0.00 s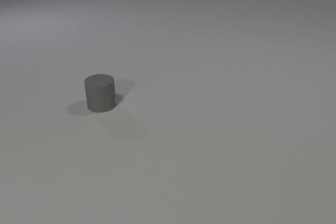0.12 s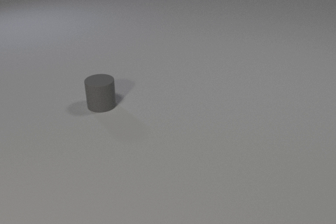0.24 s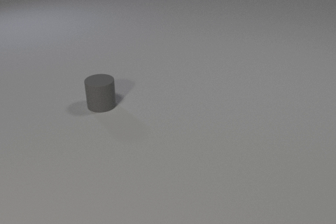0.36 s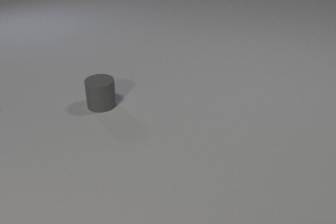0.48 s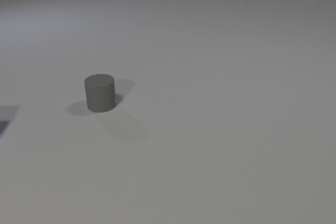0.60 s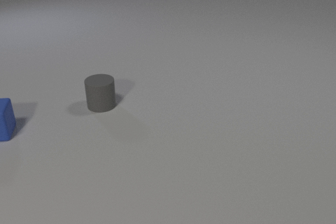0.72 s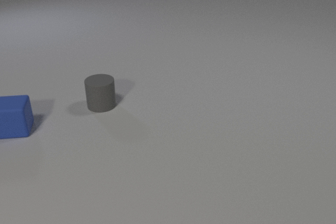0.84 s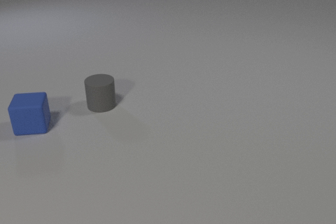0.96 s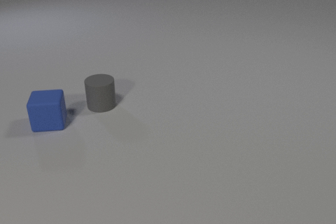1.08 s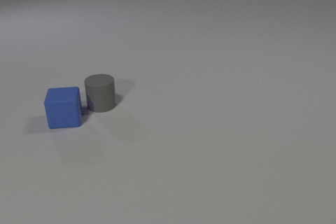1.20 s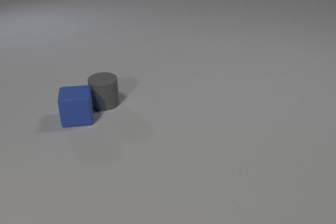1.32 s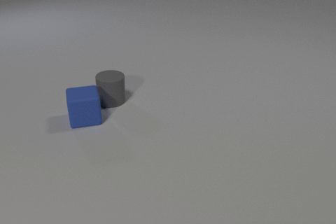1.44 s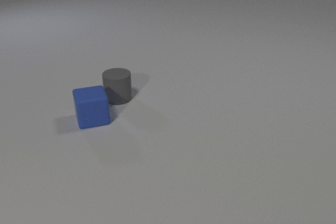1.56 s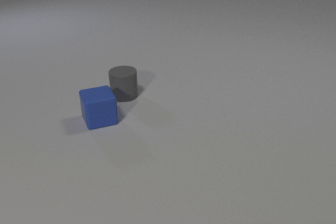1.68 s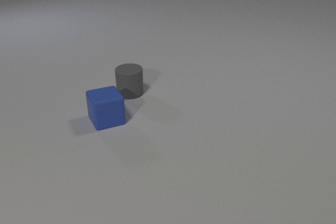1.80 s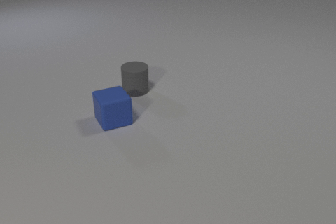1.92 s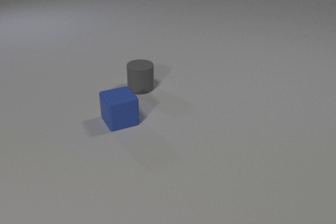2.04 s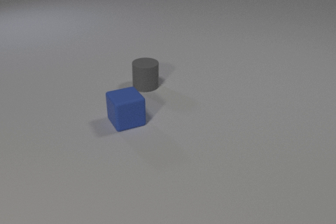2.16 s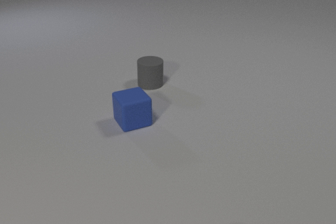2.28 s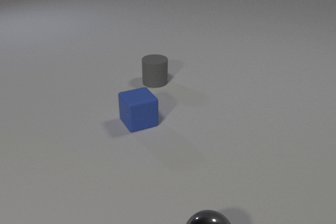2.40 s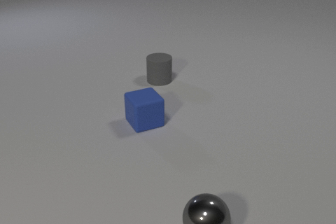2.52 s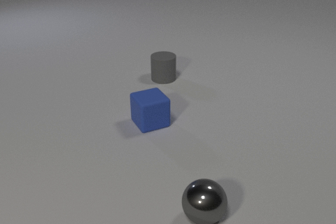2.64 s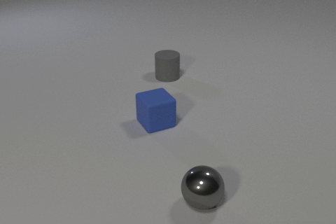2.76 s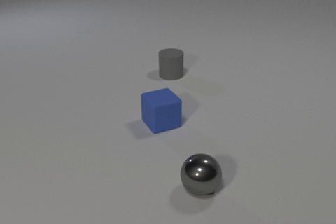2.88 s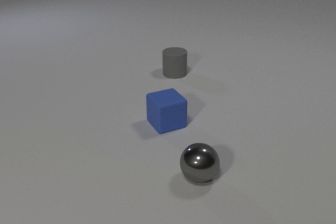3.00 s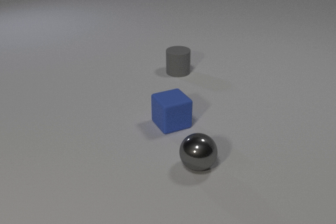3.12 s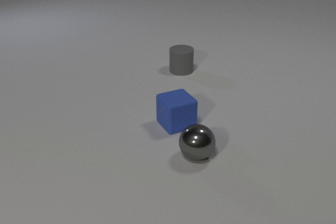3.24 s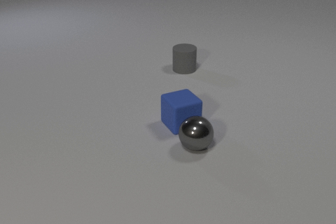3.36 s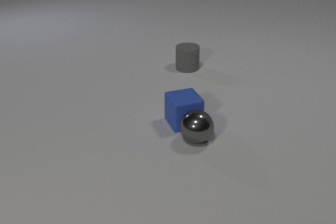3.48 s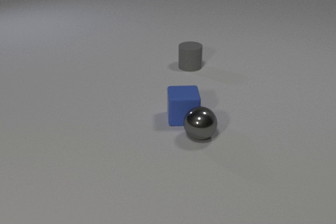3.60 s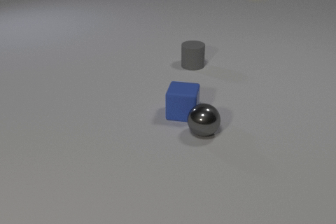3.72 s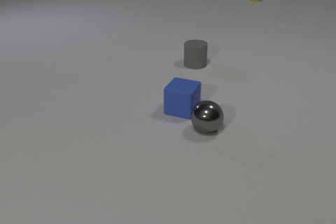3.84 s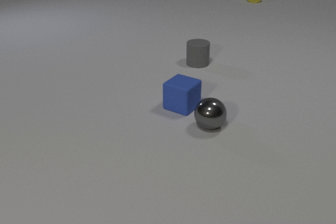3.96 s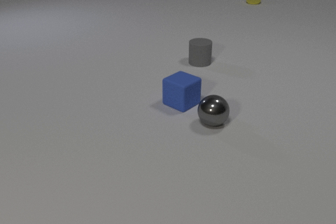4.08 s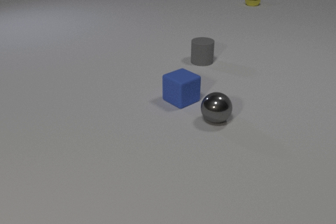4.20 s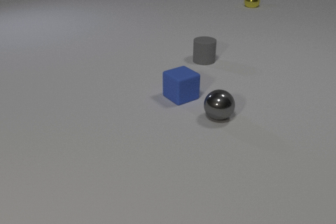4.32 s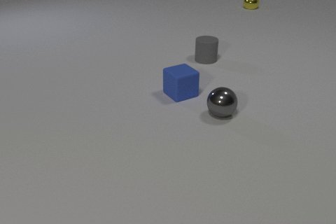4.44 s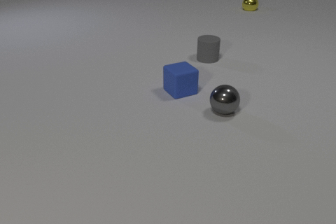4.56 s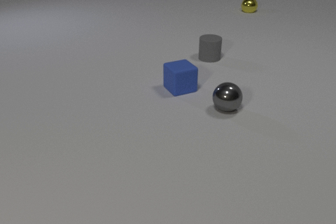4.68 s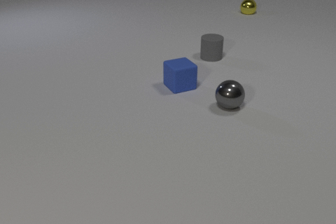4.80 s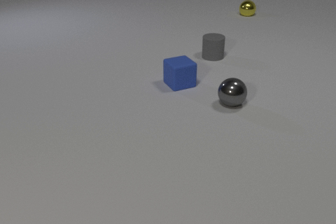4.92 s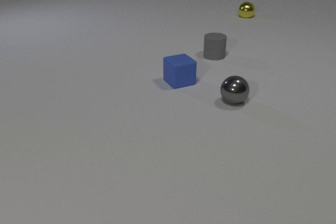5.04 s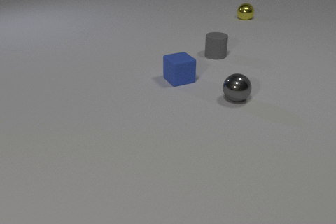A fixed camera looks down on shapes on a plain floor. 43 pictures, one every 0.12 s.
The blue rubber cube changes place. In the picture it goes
to the right.
The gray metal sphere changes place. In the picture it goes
away from the camera.
0.00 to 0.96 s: The blue rubber cube comes in at the left edge, slides to the right.
0.96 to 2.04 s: The blue rubber cube slides to the right. The gray rubber cylinder slides to the right and away from the camera. The blue rubber cube and the gray rubber cylinder collide.
2.04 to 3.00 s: The blue rubber cube slides to the right. The gray rubber cylinder slides away from the camera and to the right. The gray metal sphere comes in at the bottom edge, rolls away from the camera.
3.00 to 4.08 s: The blue rubber cube slides away from the camera, spins clockwise seen from above by about 75 degrees, its near face sliding to the left. The gray rubber cylinder slides away from the camera and to the right. The gray metal sphere rolls away from the camera. The yellow metal sphere comes in at the top edge, rolls toward the camera. The blue rubber cube and the gray metal sphere collide.
4.08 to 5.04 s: The blue rubber cube slides away from the camera. The gray rubber cylinder slides away from the camera and to the right. The gray metal sphere rolls away from the camera and to the right. The yellow metal sphere rolls toward the camera.
What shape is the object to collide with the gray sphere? cube.
How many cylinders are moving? 1.
How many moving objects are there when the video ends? 4.
